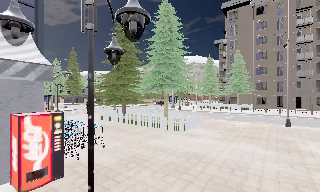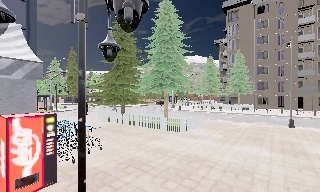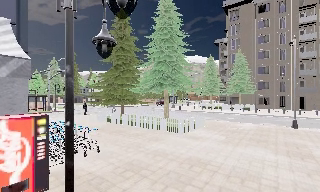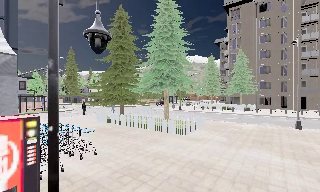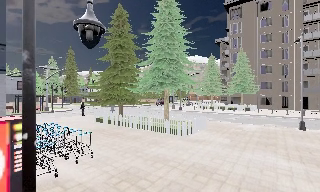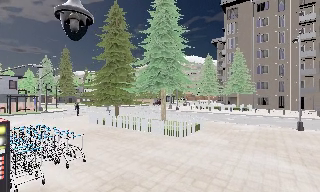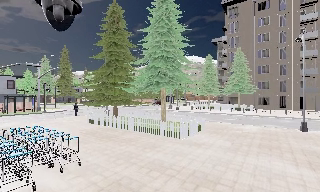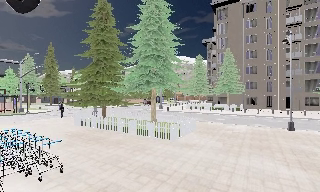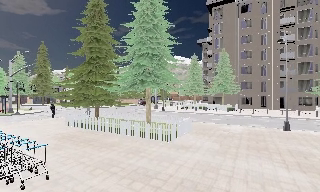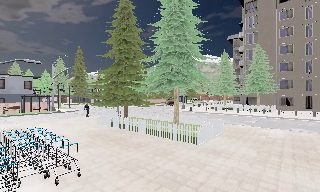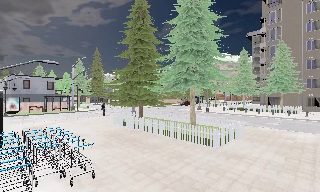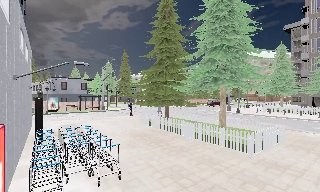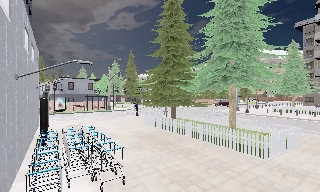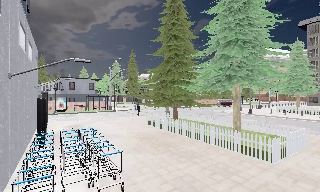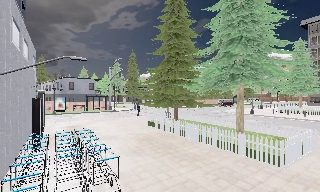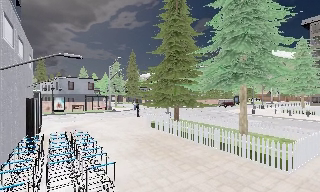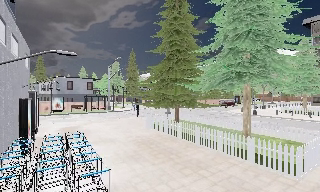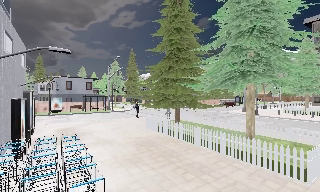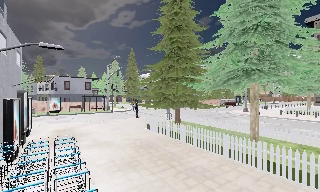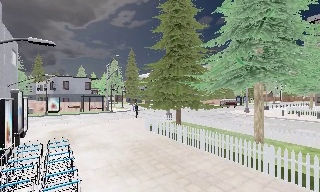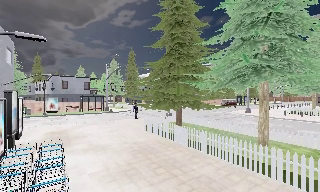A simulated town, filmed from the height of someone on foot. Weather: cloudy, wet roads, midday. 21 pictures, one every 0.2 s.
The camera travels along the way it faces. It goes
forward.
0.0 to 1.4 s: The camera travels forward, about 2.5 m, so what stands in front looms larger.
1.4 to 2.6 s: The scene slides to the right, as the camera pans about 25 degrees to its left. It travels forward, about 2 m, so what stands in front looms larger.
2.6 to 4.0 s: The camera travels forward, about 2.5 m, so what stands in front looms larger.
The film runs forward here.
